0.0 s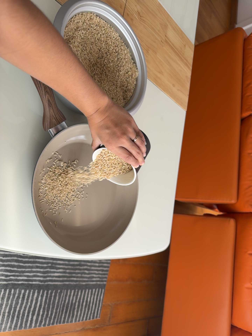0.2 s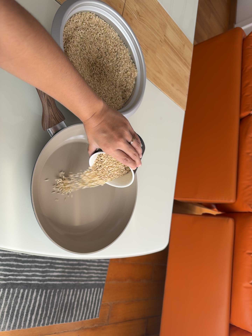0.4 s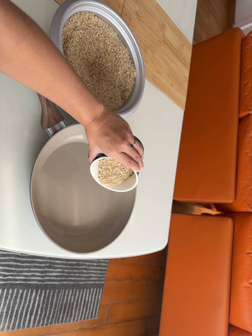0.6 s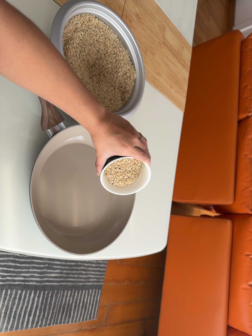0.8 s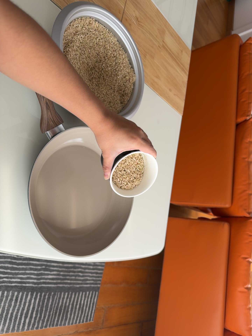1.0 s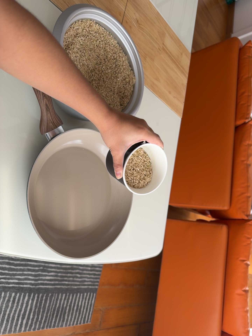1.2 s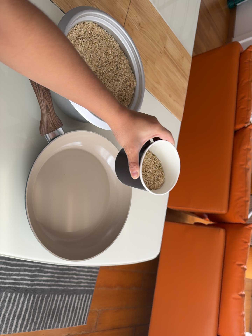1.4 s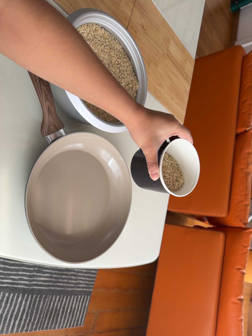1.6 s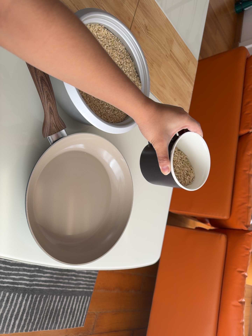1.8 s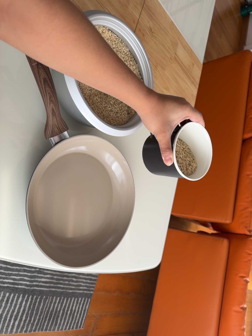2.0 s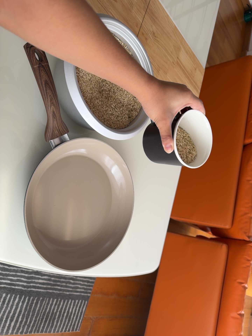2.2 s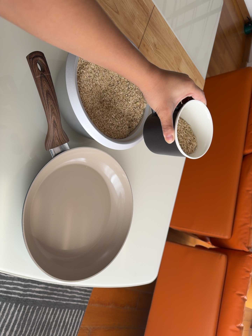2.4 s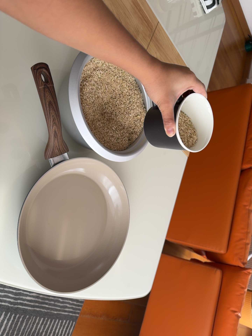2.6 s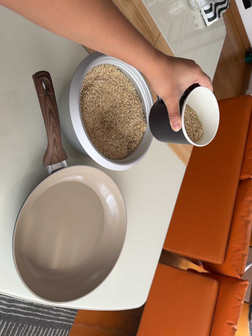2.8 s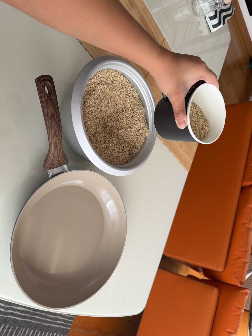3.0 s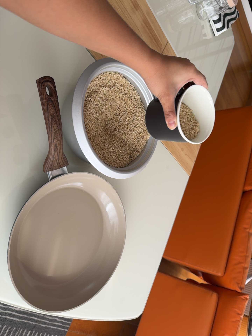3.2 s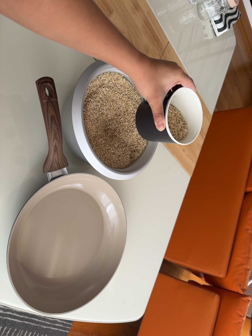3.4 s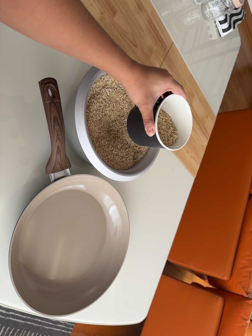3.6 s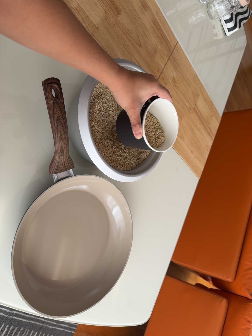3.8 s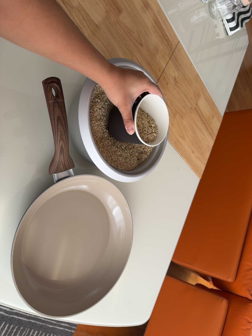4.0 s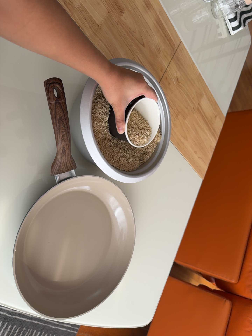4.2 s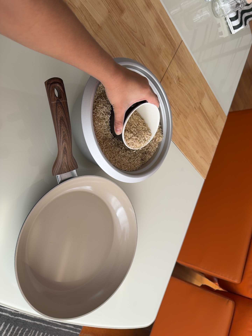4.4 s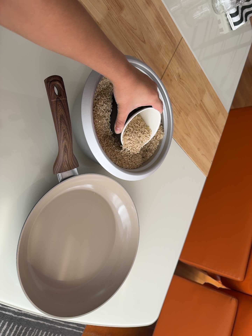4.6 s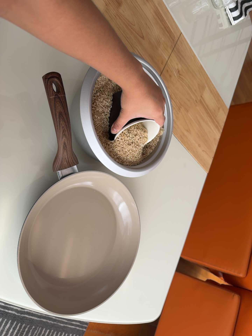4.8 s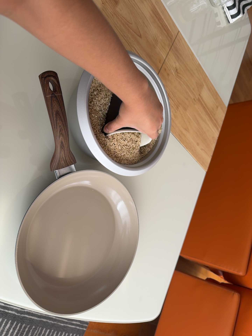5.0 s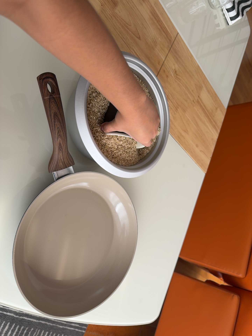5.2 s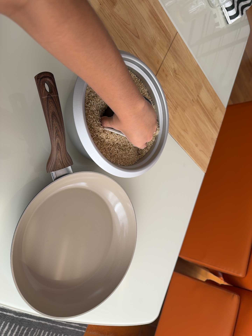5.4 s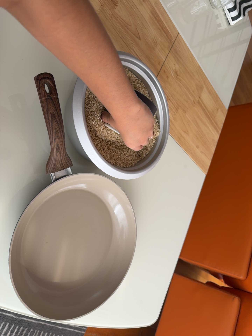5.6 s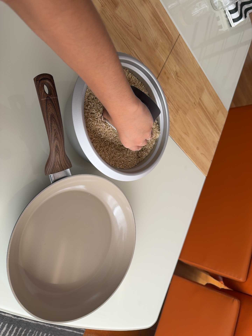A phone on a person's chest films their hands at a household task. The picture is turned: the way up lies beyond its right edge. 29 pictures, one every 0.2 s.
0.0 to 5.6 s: The camera travels toward the top of its view and forward, about 8 cm, so close, fixed things drift downward. Its aim tips toward the top of its view by about 10 degrees, and the scene shifts downward. It rolls about its line of sight by about 15 degrees, and the scene rotates clockwise.
The film runs backward here.
